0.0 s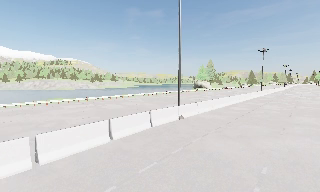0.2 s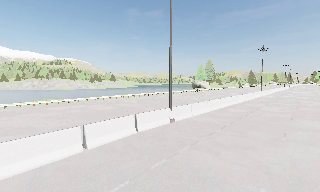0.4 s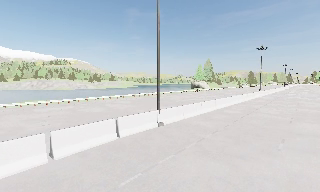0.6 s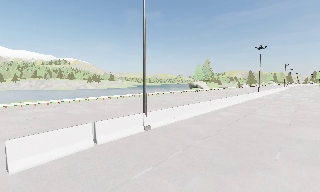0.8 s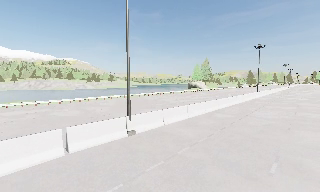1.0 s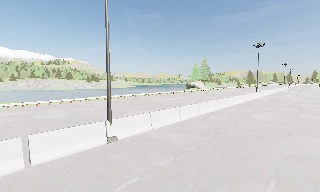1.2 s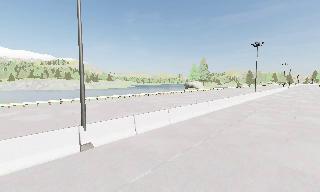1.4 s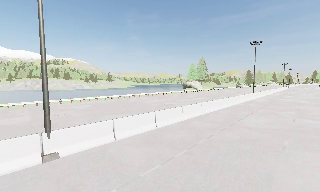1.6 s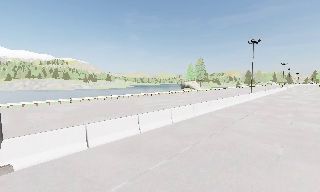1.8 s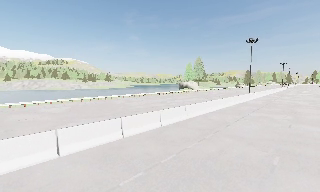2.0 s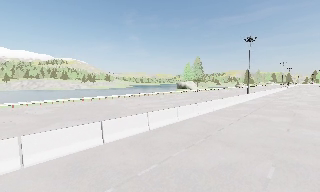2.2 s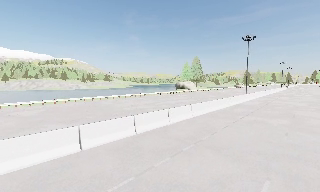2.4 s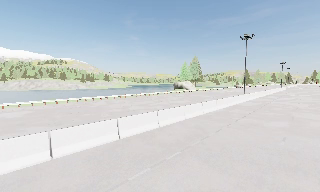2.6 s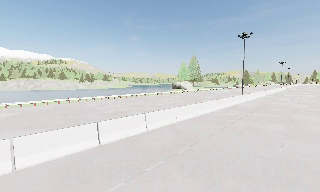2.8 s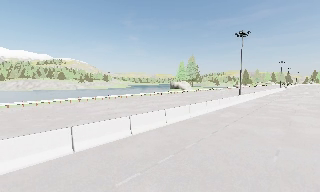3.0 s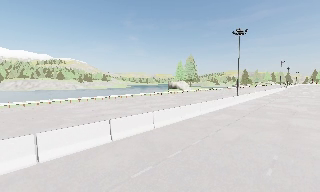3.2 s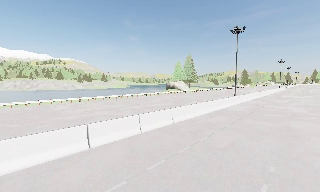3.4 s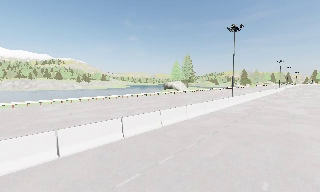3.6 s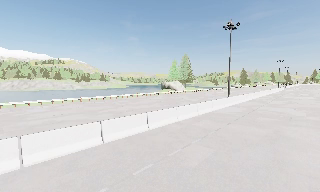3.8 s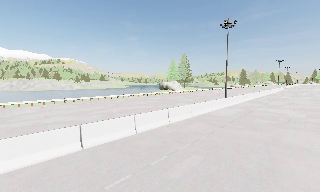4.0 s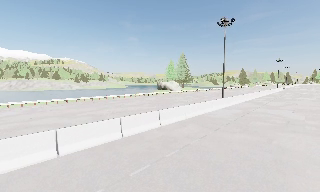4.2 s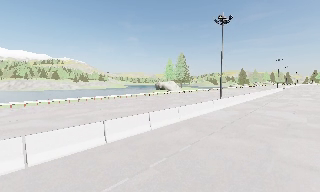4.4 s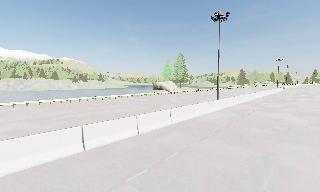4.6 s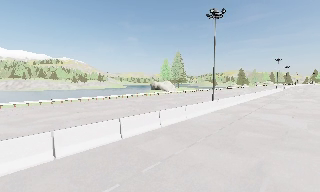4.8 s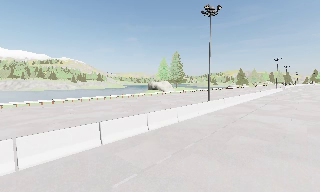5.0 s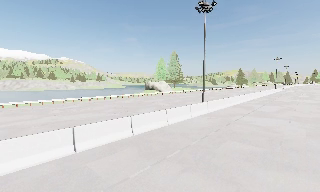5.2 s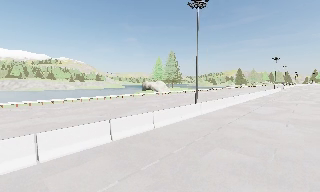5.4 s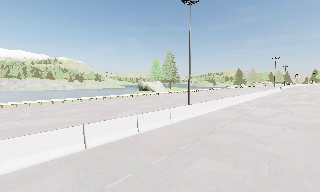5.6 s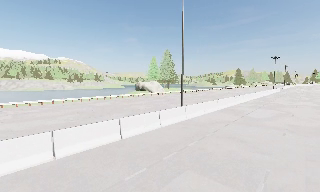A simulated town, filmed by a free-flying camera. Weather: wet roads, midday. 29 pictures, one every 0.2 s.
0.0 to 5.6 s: The camera travels forward and to its right, about 35 m, so what stands in front looms larger.
The film runs forward here.
